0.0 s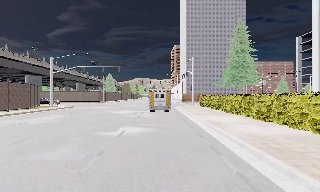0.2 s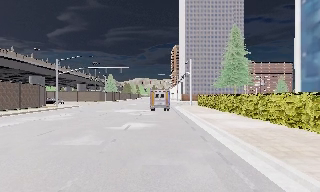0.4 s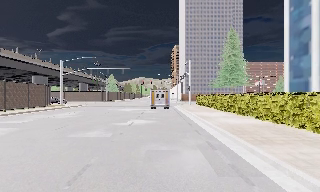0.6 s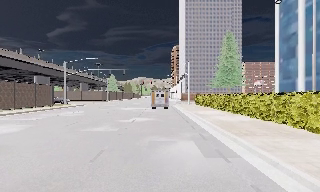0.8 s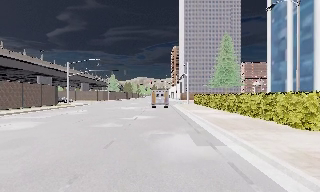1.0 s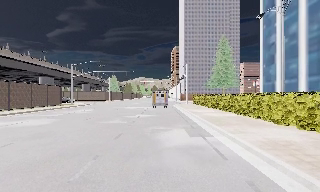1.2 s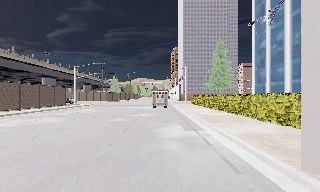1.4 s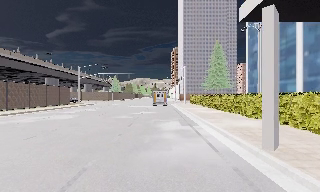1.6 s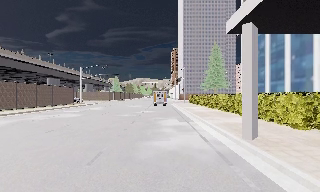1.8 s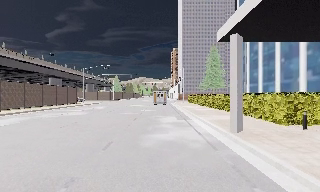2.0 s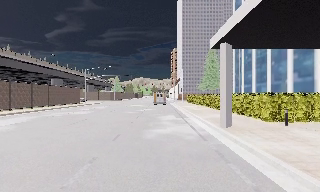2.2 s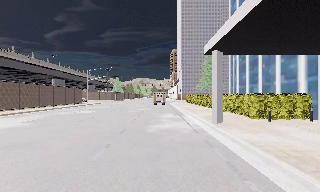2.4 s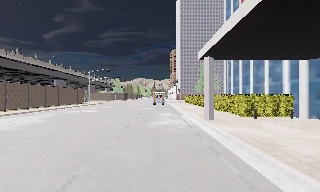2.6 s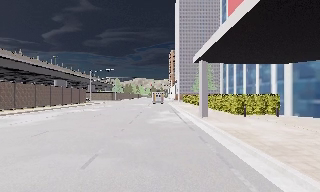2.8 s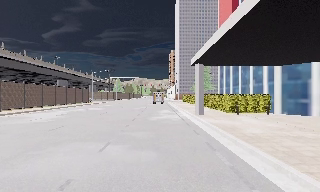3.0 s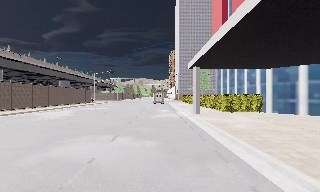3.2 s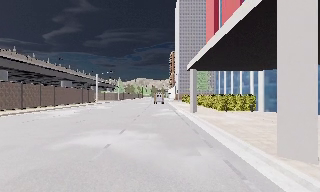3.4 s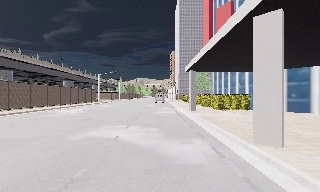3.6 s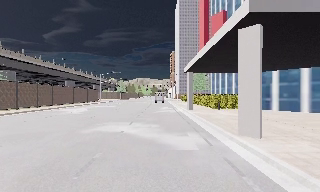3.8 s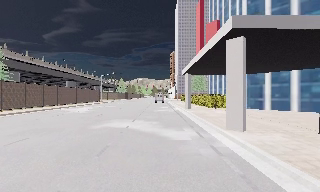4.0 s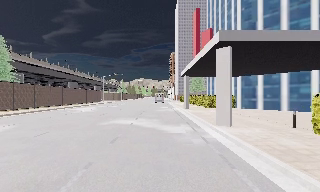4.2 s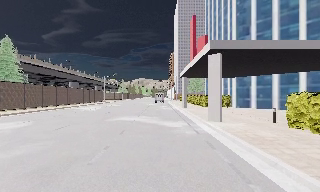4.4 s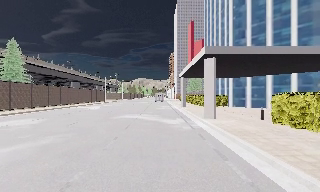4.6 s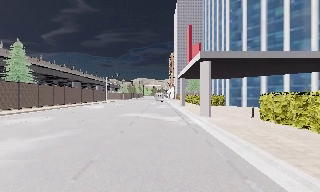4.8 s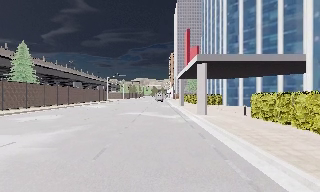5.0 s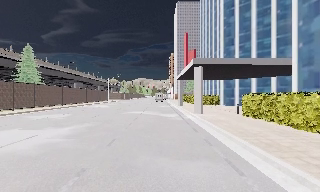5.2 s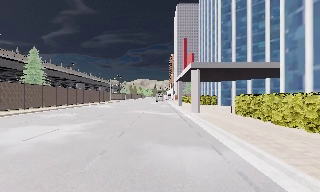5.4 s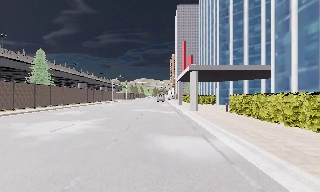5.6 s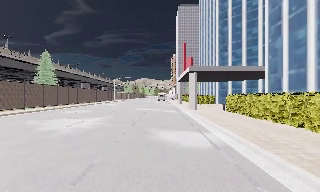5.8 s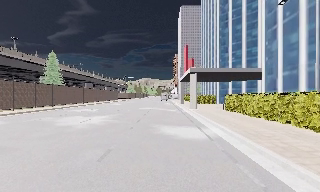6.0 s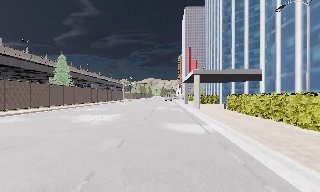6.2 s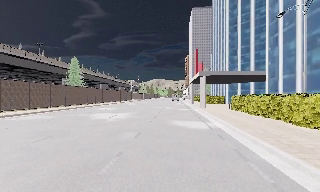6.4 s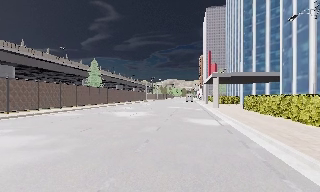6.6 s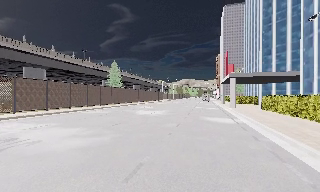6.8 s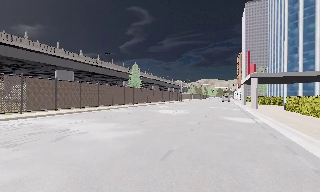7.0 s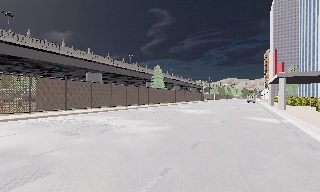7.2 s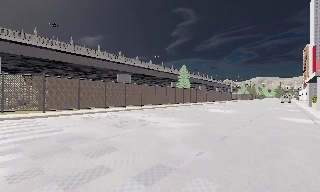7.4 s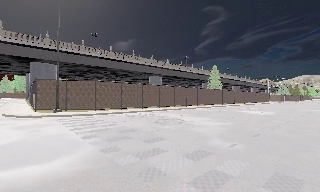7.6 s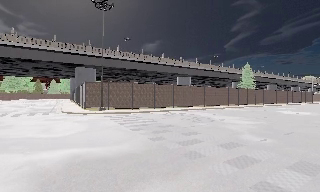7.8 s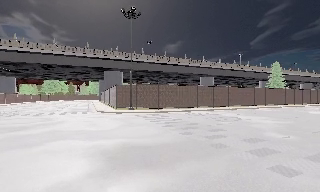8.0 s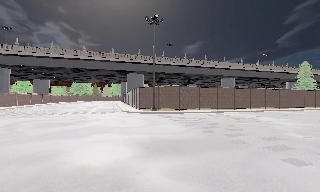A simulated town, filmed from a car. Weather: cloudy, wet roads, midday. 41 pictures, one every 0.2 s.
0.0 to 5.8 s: The camera travels backward, about 35 m, so what stands in front gets smaller.
5.8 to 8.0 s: The camera swings to its left by about 70 degrees, and the scene slides to the right. It travels backward, about 13 m.
The film runs backward here.
